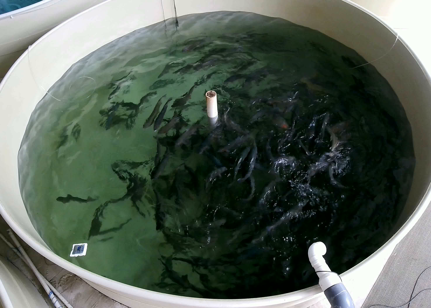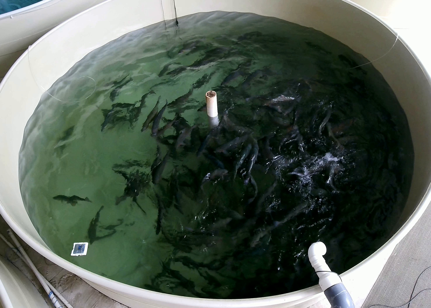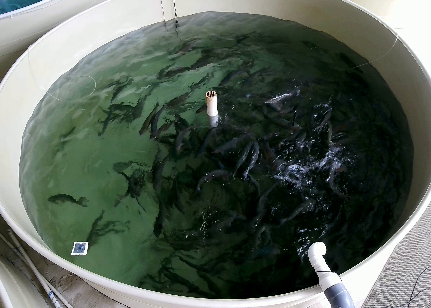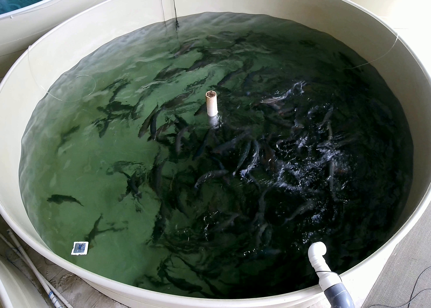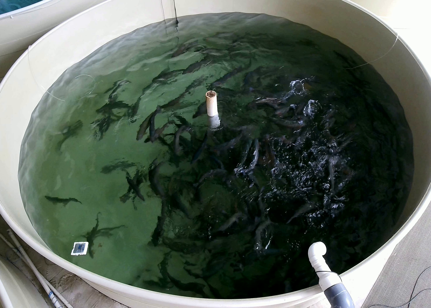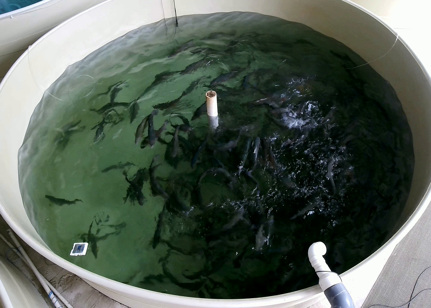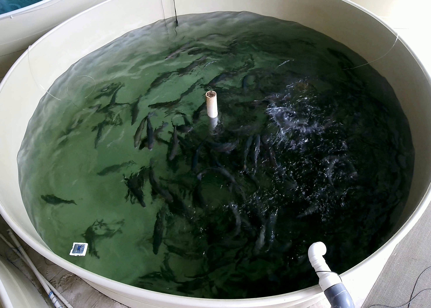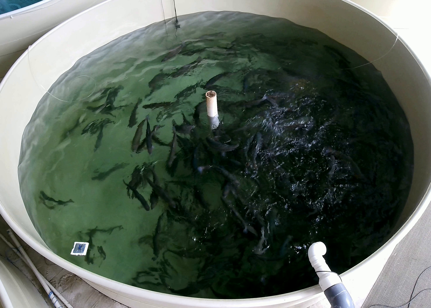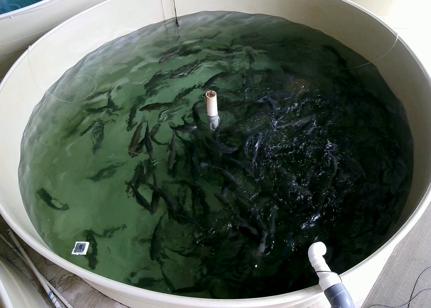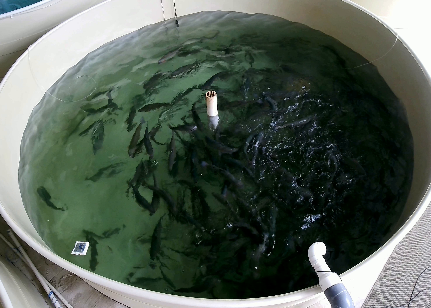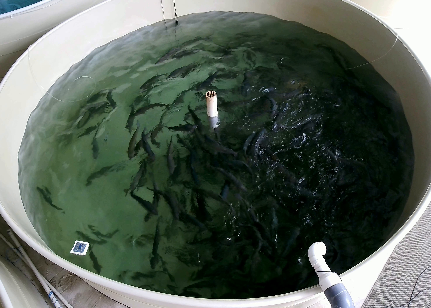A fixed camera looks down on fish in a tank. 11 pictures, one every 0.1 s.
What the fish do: Weak feeding.
